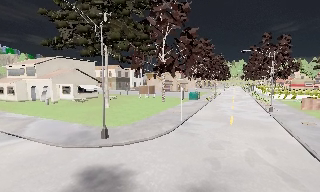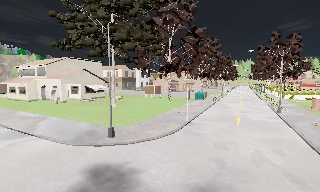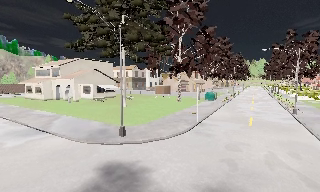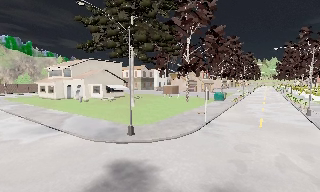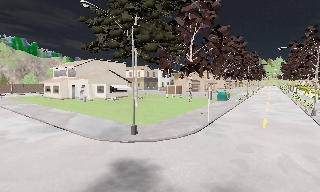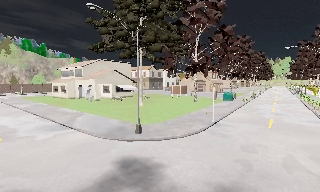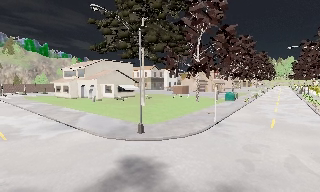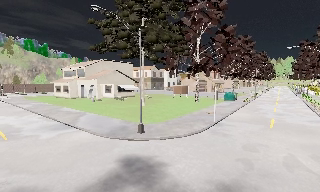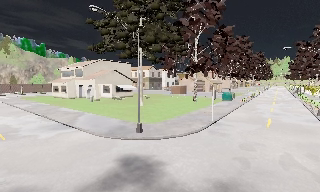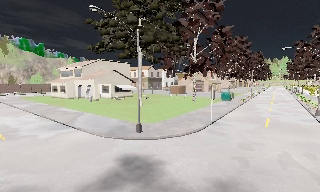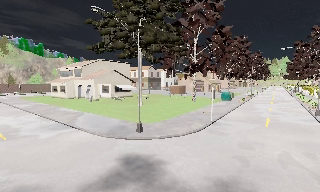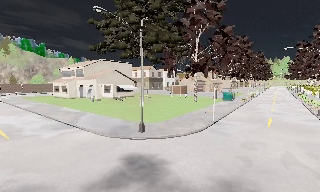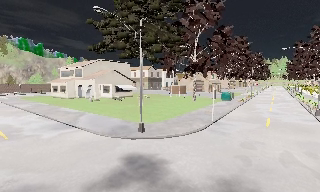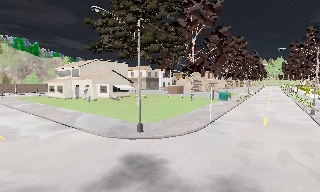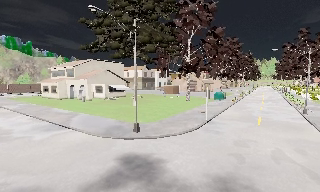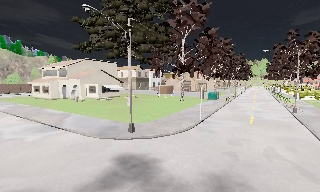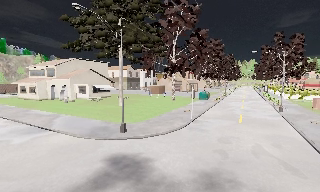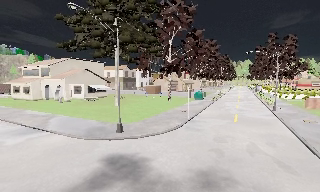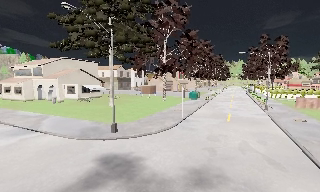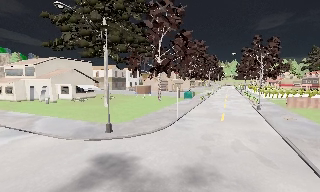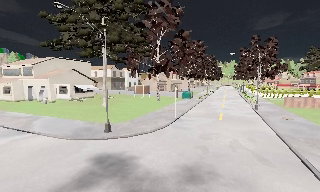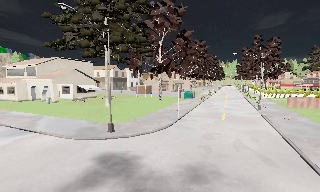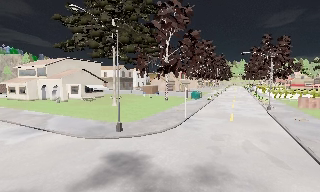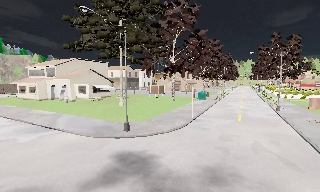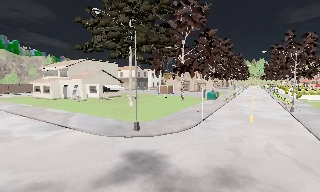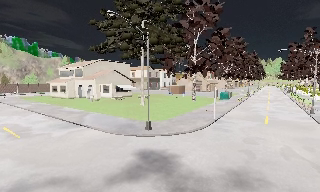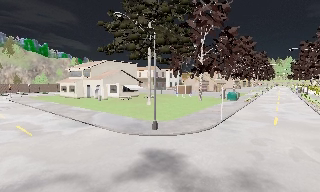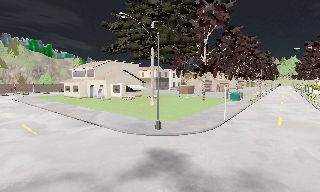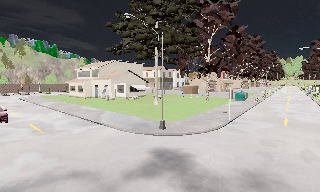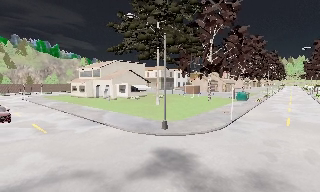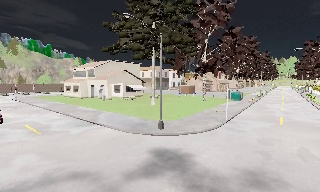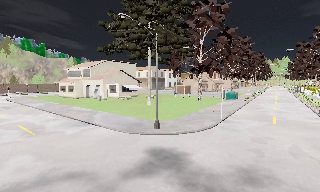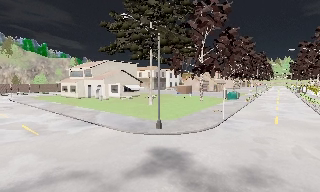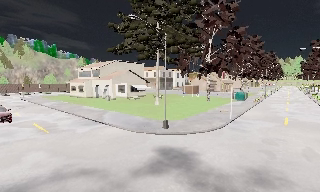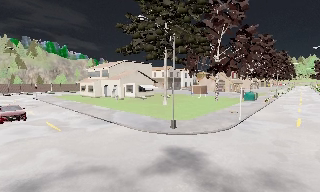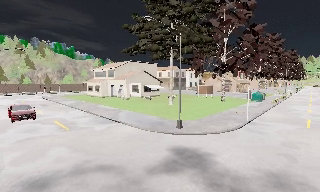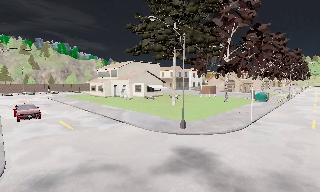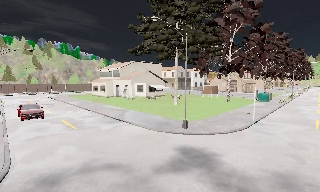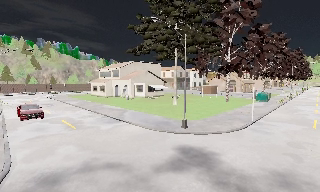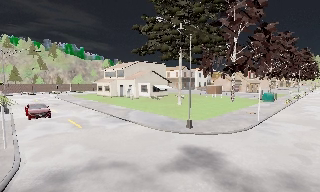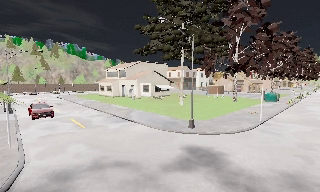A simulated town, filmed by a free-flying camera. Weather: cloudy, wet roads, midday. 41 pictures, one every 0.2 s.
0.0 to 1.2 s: The camera swings to its left by about 10 degrees, and the scene slides to the right. It travels backward, about 0.5 m, so what stands in front gets smaller.
1.2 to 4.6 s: The camera travels backward and to its left, about 1 m, so what stands in front gets smaller.
4.6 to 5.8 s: The scene slides to the right, as the camera pans about 10 degrees to its left.
5.8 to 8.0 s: The camera travels to its left and backward, about 1 m, so close, fixed things drift to the right.
The film runs backward here.
